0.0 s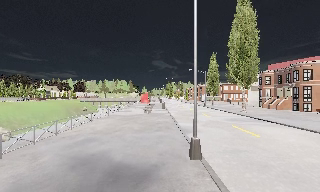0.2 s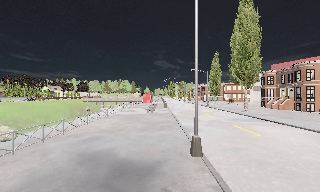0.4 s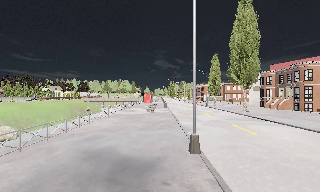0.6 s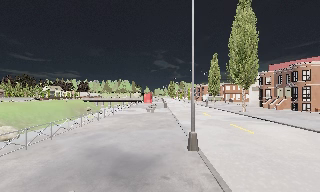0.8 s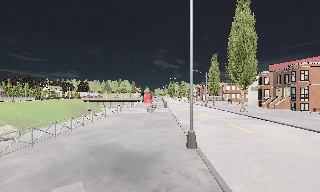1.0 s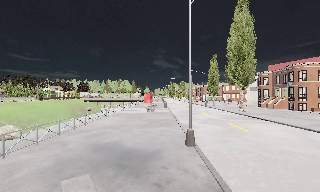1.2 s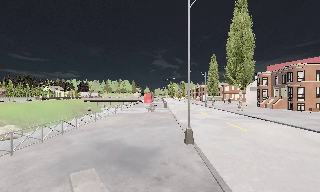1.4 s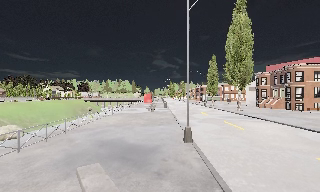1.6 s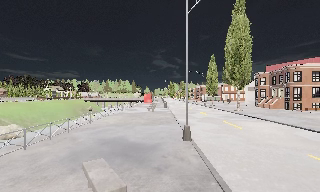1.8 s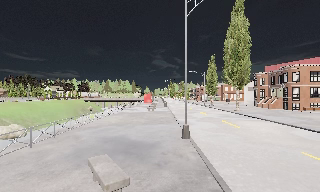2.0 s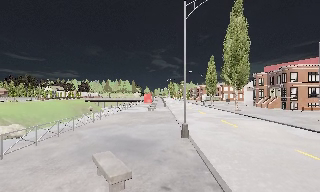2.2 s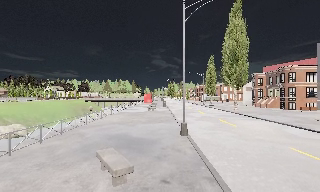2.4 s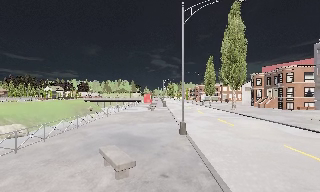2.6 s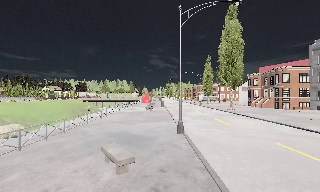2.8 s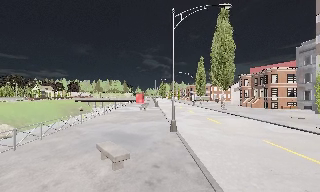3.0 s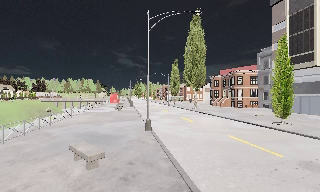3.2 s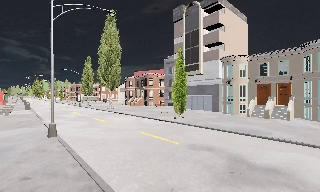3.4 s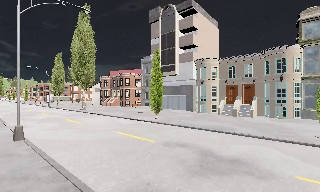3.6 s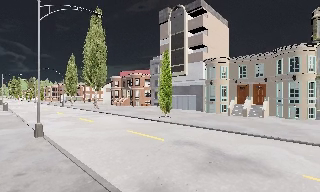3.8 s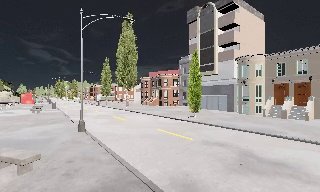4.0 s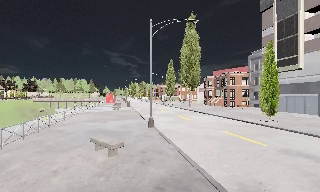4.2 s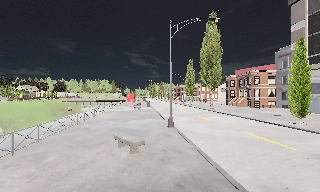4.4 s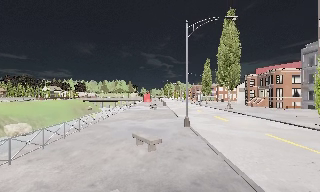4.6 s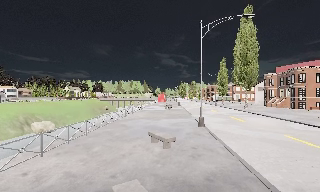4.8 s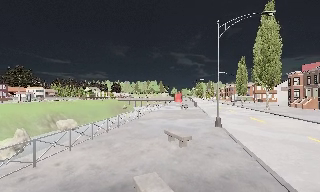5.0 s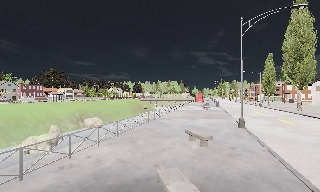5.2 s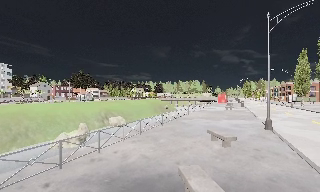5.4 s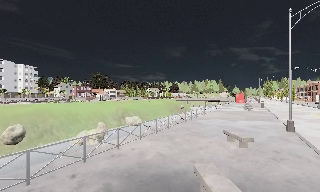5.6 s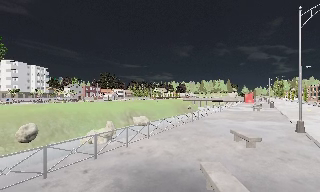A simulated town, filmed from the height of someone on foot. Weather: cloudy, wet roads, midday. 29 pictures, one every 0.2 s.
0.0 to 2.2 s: The camera travels backward, about 3 m, so what stands in front gets smaller.
2.2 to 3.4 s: The camera pans to its right, which is clockwise from overhead, by about 50 degrees. It travels backward, about 1.5 m.
3.4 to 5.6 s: The camera pans to its left, which is counterclockwise from overhead, by about 80 degrees. It travels backward, about 2.5 m.
The film runs backward here.
